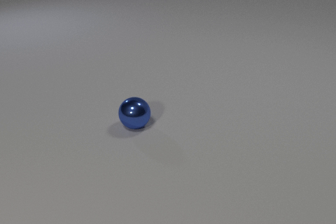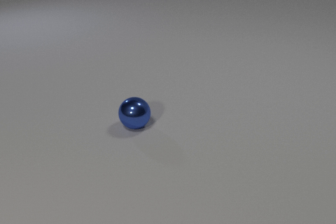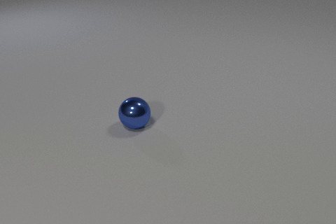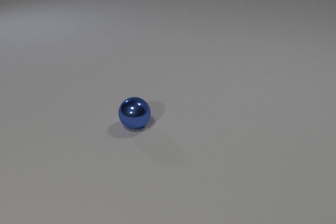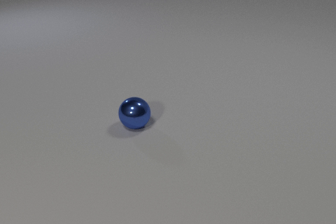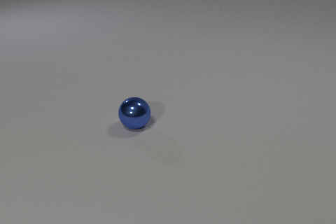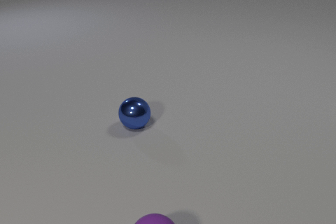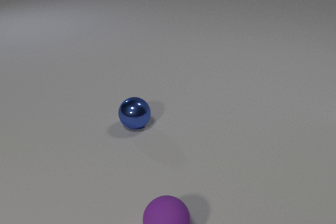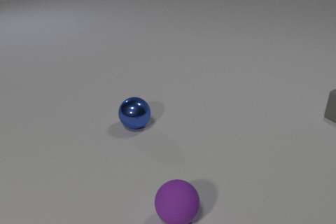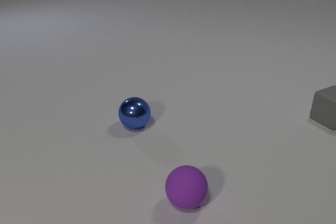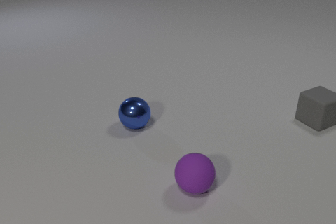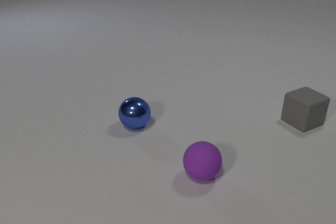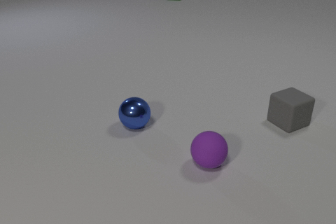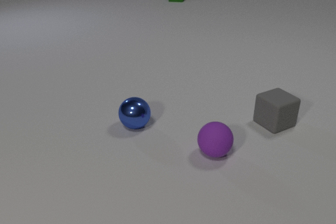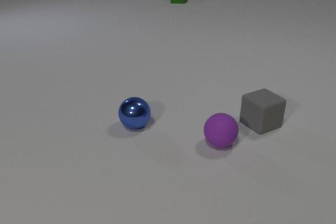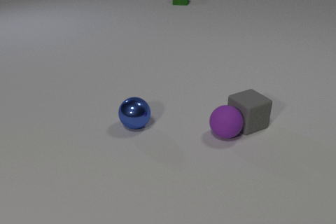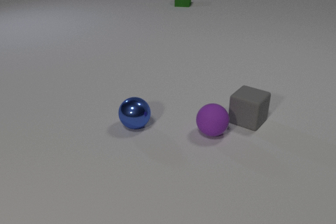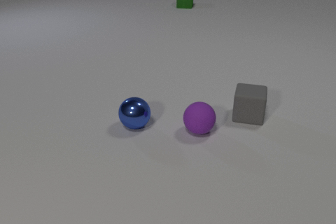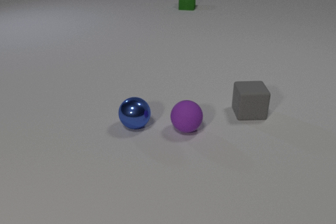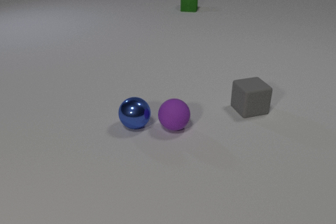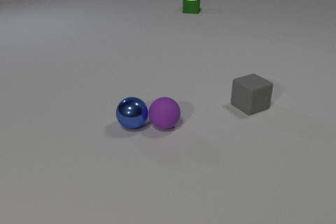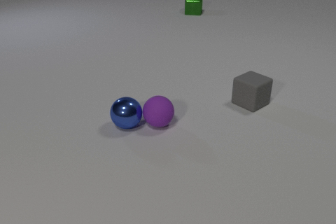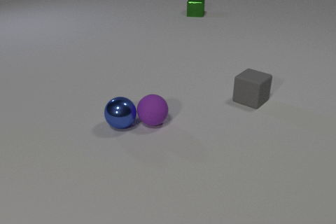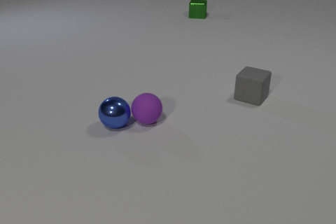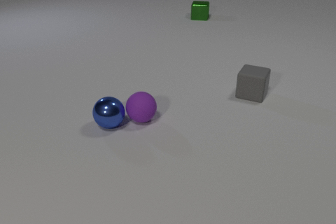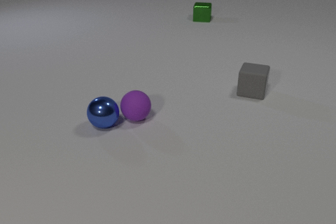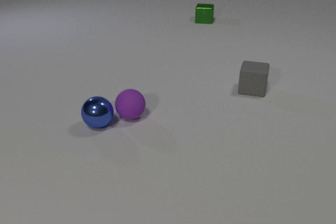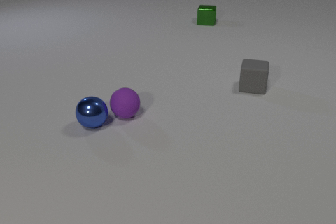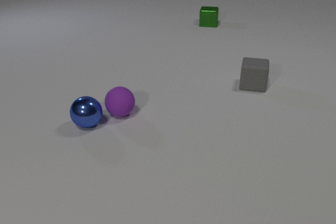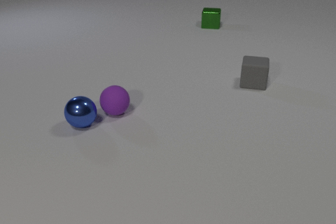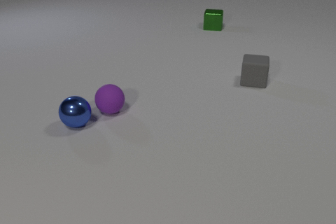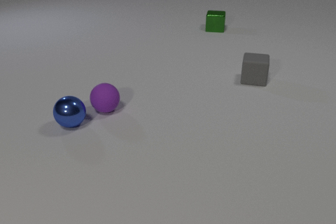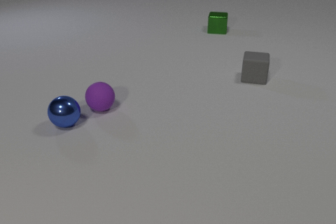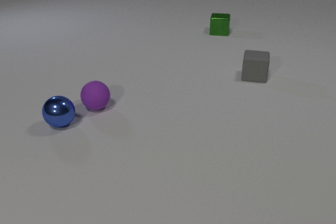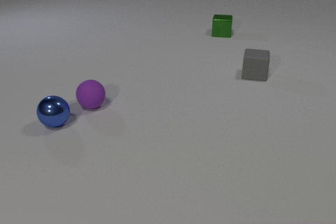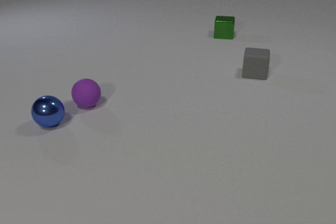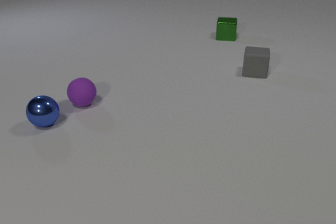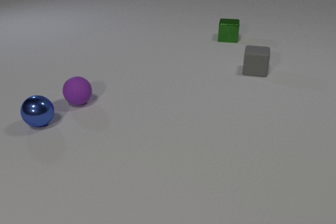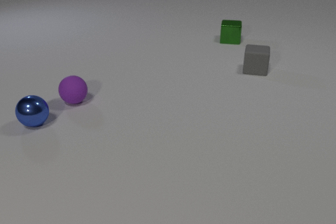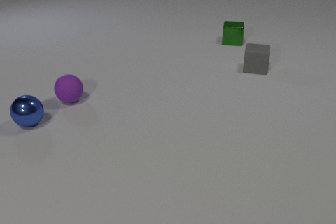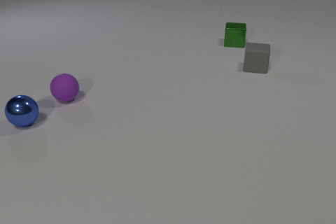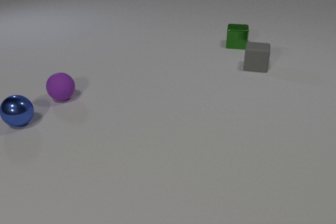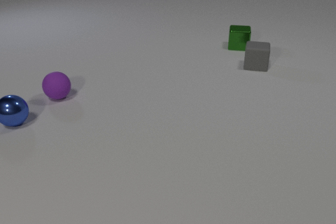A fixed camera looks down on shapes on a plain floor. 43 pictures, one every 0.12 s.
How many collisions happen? 2.
What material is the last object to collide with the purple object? metal.
What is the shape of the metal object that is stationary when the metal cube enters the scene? sphere.
0.00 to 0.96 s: The purple rubber sphere comes in at the bottom edge, rolls away from the camera and to the right. The gray rubber cube comes in at the right edge, slides to the left.
0.96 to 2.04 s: The purple rubber sphere rolls away from the camera. The gray rubber cube slides to the left, spins so that its near face slides to the right, counterclockwise seen from above. The green metal cube comes in at the top edge, slides toward the camera. The purple rubber sphere and the gray rubber cube collide.
2.04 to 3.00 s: The purple rubber sphere rolls to the left. The gray rubber cube slides away from the camera, spins so that its near face slides to the right, counterclockwise seen from above. The blue metal sphere rolls to the left. The green metal cube slides toward the camera. The purple rubber sphere and the blue metal sphere collide.
3.00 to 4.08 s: The purple rubber sphere rolls to the left and away from the camera. The gray rubber cube slides away from the camera. The blue metal sphere rolls to the left. The green metal cube slides toward the camera and to the right.
4.08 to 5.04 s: The purple rubber sphere rolls to the left and away from the camera. The gray rubber cube slides away from the camera. The blue metal sphere rolls to the left. The green metal cube slides toward the camera and to the right.
